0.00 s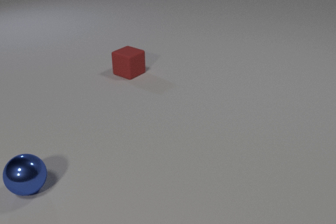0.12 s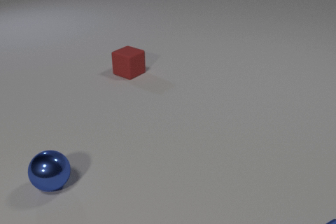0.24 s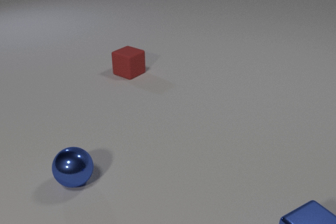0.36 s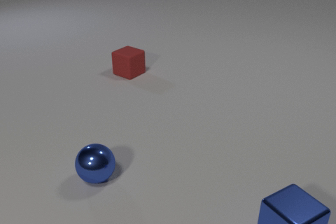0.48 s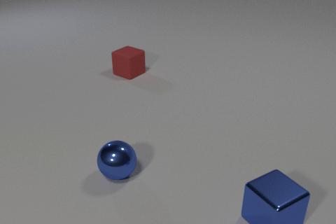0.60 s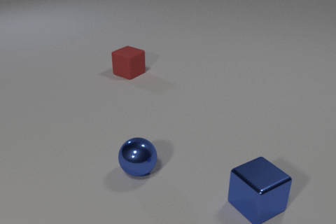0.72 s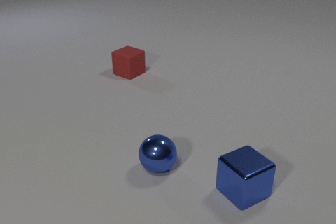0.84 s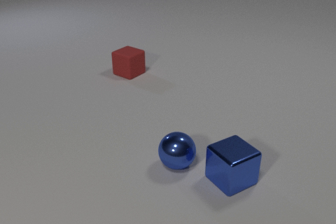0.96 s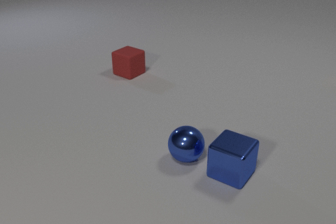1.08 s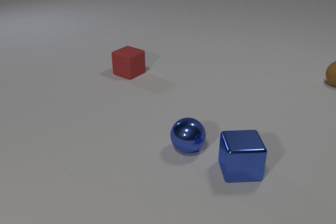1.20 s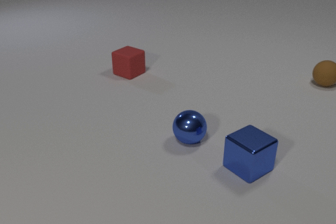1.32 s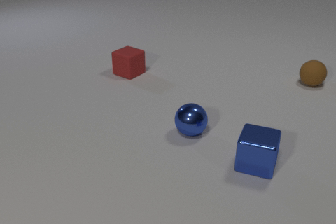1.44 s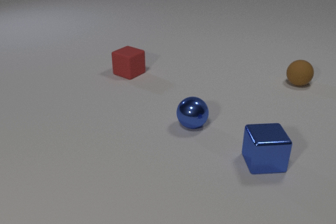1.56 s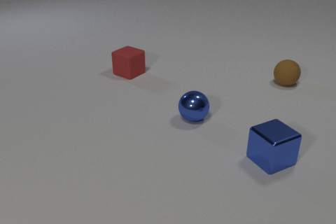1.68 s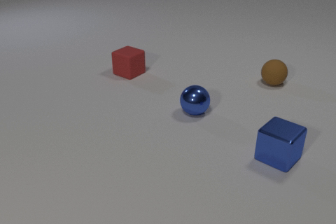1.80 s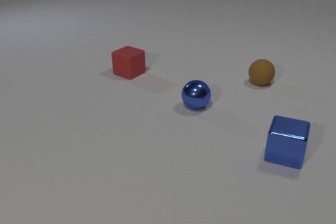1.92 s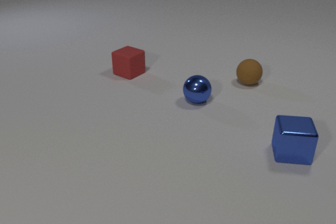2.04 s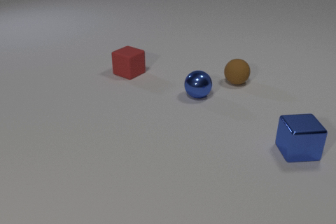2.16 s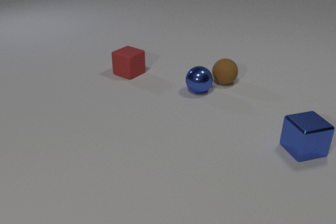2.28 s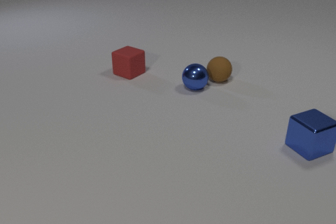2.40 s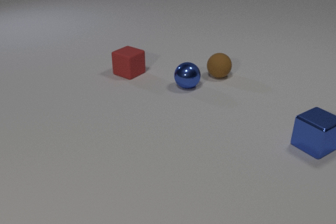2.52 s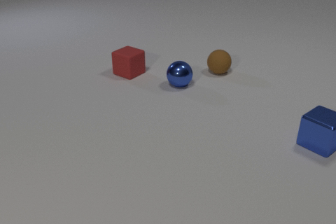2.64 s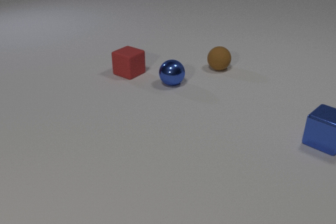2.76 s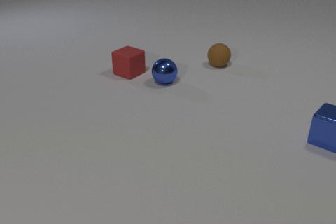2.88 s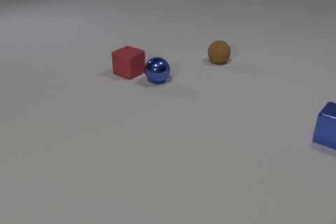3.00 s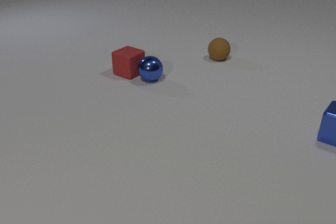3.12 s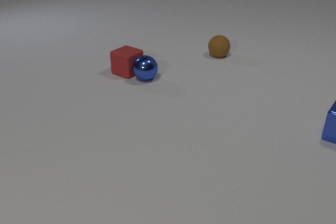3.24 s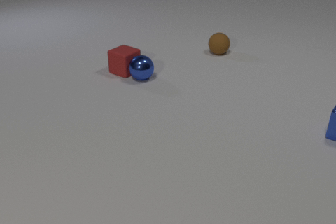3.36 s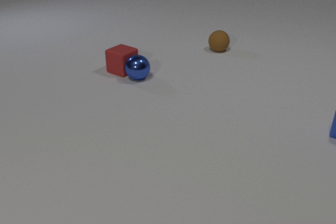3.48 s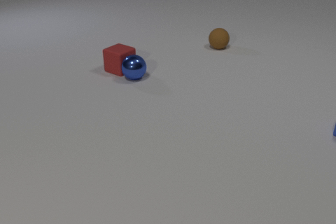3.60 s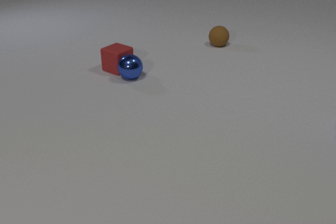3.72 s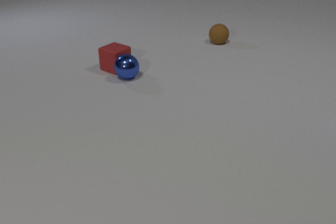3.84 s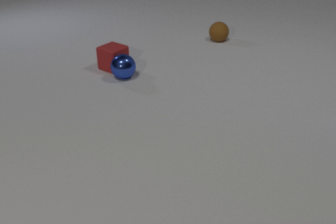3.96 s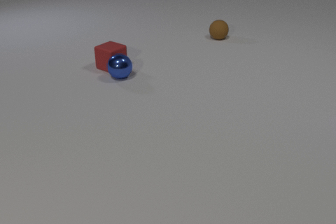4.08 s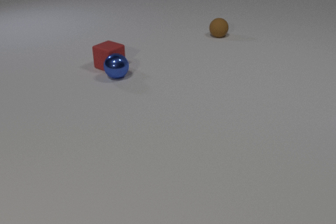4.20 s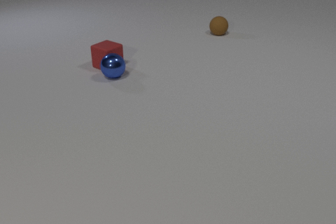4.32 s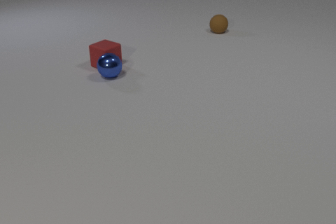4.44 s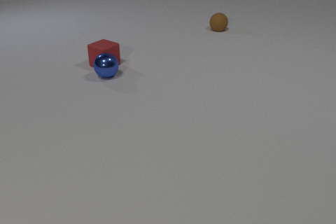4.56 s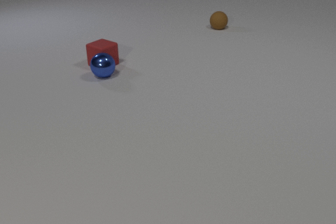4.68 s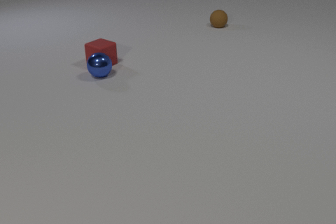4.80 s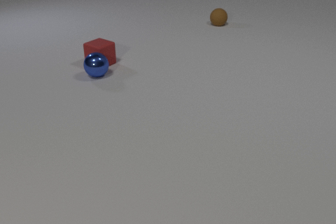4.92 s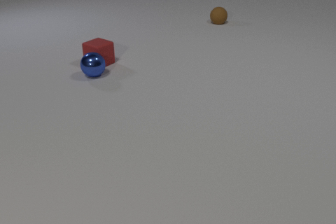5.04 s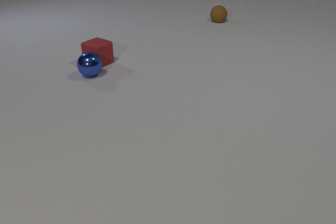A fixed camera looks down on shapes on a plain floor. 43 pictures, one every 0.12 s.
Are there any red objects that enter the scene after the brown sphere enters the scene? no.
What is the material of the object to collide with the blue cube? metal.
How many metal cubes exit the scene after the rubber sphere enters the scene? 1.
0.00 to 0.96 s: The blue metal cube comes in at the bottom edge, slides away from the camera and to the left. The blue metal sphere rolls to the right. The blue metal cube and the blue metal sphere collide.
0.96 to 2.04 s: The blue metal cube slides to the right and away from the camera. The blue metal sphere rolls away from the camera. The brown rubber sphere comes in at the right edge, rolls to the left.
2.04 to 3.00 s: The blue metal cube slides away from the camera and to the right. The blue metal sphere rolls to the left and away from the camera. The brown rubber sphere rolls away from the camera. The blue metal sphere and the brown rubber sphere collide.
3.00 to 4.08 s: The blue metal cube slides away from the camera and to the right, leaves at the right edge. The blue metal sphere rolls to the left. The brown rubber sphere rolls away from the camera. The red rubber cube slides to the left and away from the camera. The blue metal sphere and the red rubber cube collide.
4.08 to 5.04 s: The blue metal sphere rolls to the left. The brown rubber sphere rolls away from the camera. The red rubber cube slides away from the camera and to the left.
